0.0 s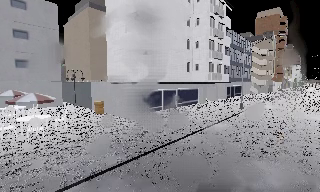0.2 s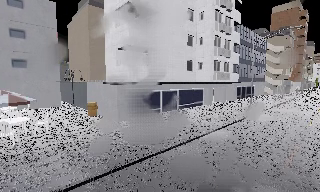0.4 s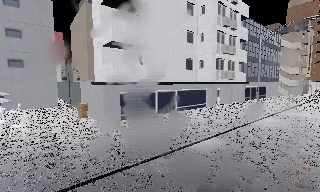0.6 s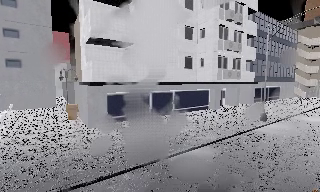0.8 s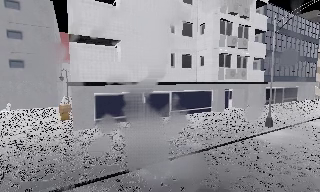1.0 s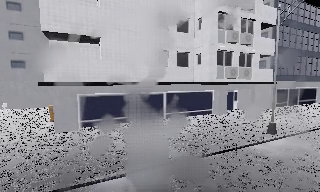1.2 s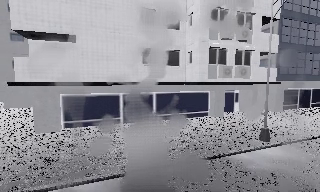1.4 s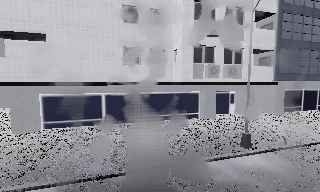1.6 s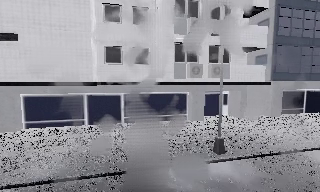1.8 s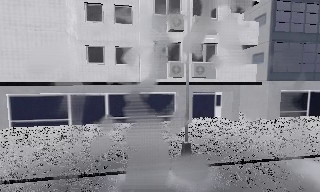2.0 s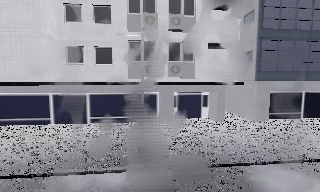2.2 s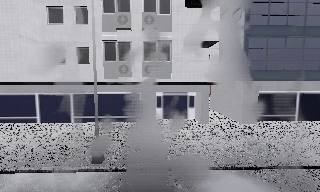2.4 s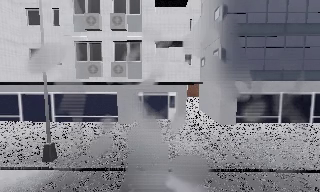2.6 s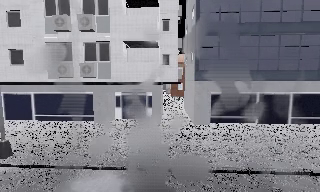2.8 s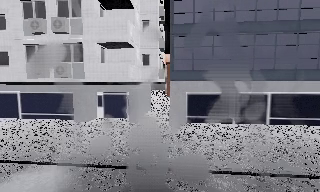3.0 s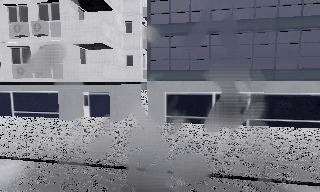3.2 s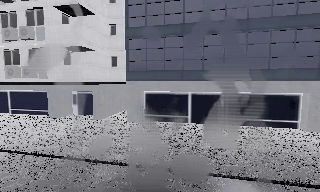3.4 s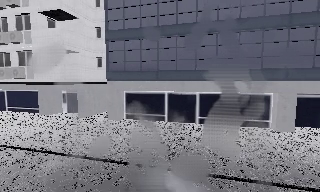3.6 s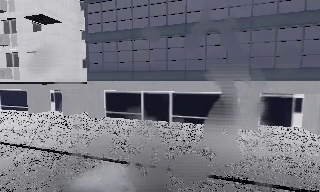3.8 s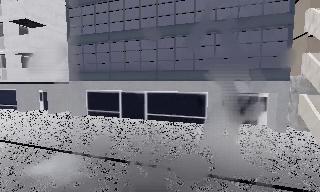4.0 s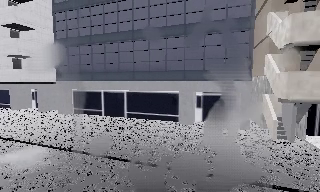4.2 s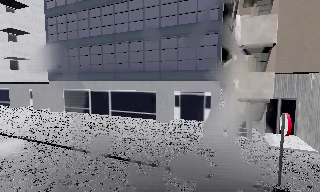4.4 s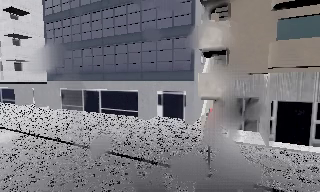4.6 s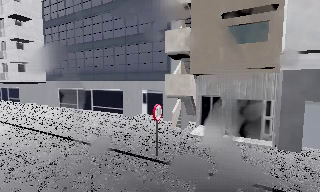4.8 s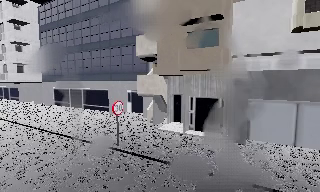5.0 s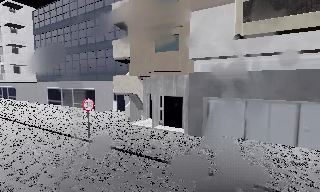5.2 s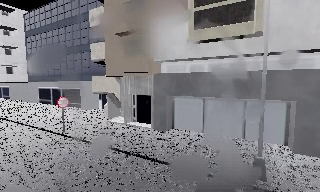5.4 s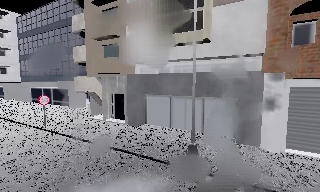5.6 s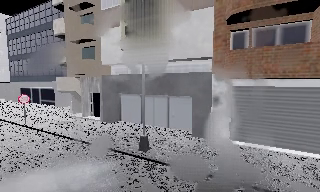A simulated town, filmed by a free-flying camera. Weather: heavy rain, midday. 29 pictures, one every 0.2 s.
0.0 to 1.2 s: The camera pans to its left, which is counterclockwise from overhead, by about 25 degrees. It travels to its right and forward, about 12 m.
1.2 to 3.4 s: The camera pans to its left, which is counterclockwise from overhead, by about 35 degrees. It travels to its right, about 25 m, so close, fixed things drift to the left.
3.4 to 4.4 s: The camera travels to its right, about 12 m, so close, fixed things drift to the left.
4.4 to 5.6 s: The camera travels to its right and backward, about 14 m, so close, fixed things drift to the left.
The film runs forward here.
